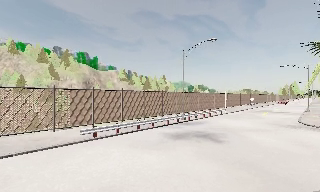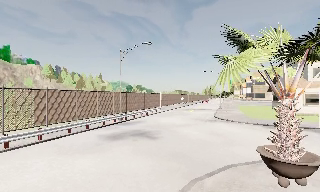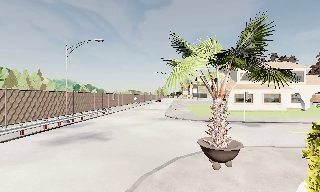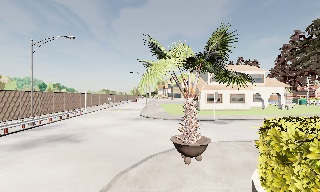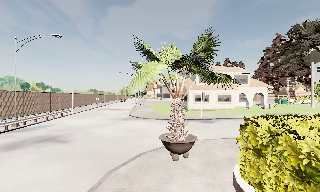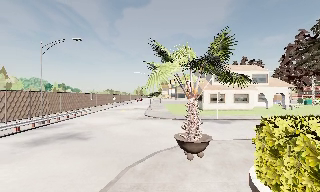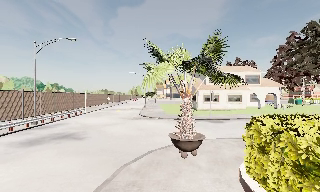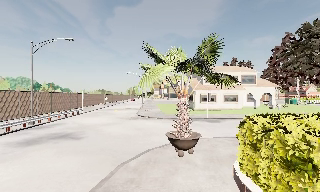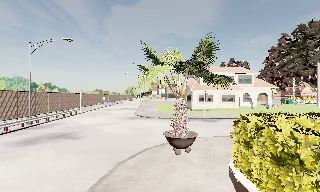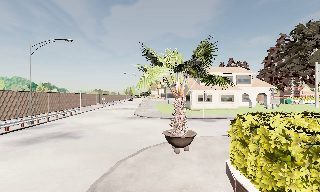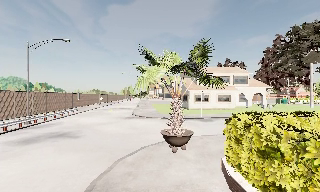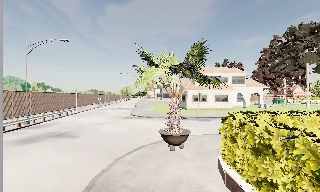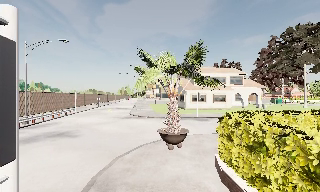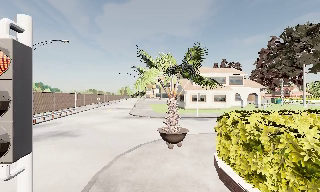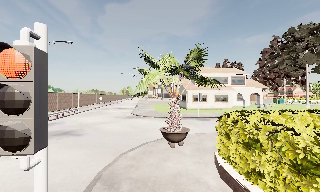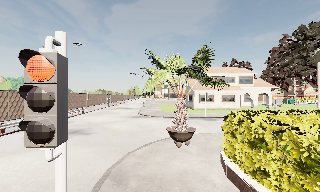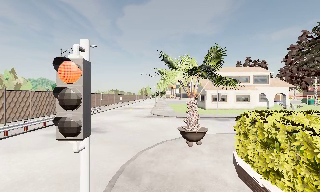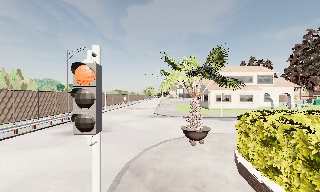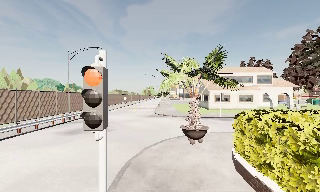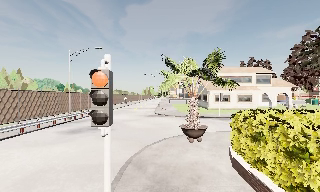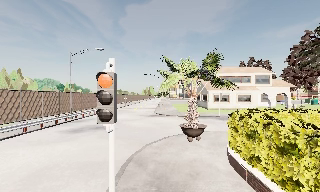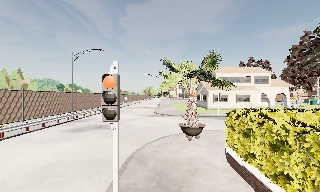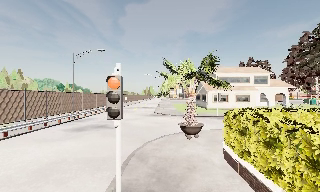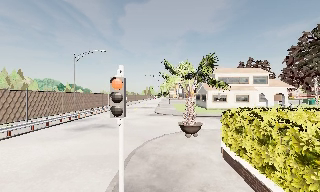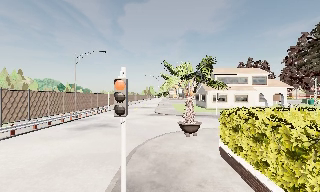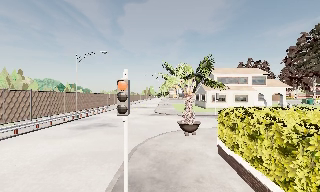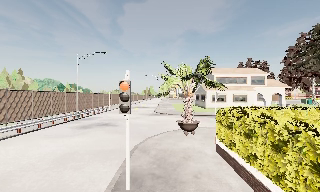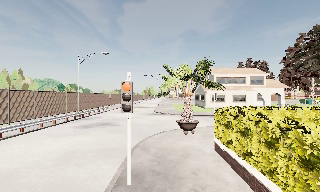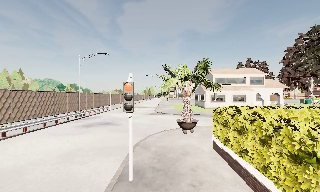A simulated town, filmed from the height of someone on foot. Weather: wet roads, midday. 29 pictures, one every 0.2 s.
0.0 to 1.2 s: The camera pans to its right, which is clockwise from overhead, by about 50 degrees. It travels backward, about 1 m.
1.2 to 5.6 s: The camera travels backward, about 4.5 m, so what stands in front gets smaller.
The film runs backward here.
